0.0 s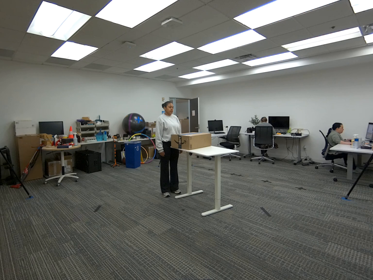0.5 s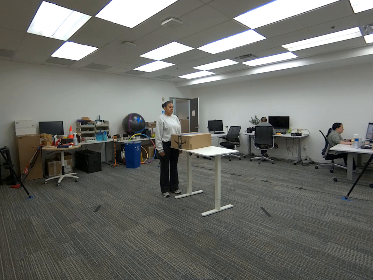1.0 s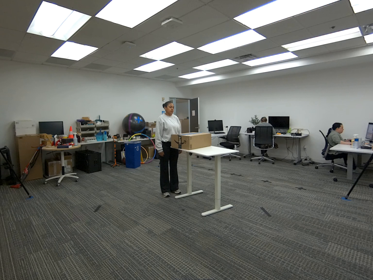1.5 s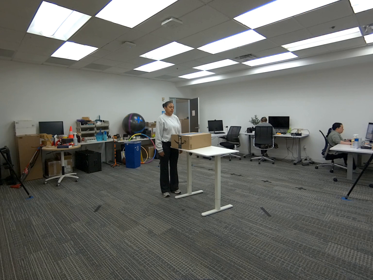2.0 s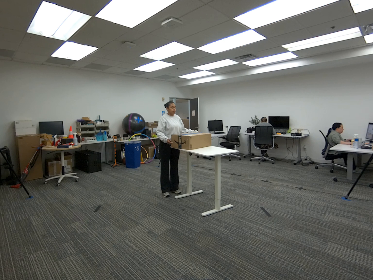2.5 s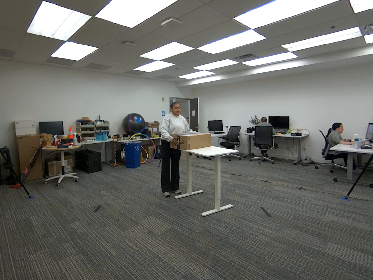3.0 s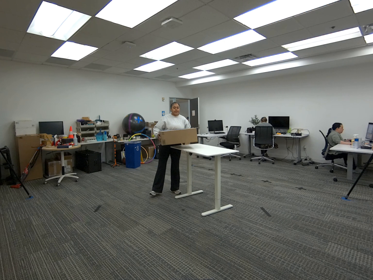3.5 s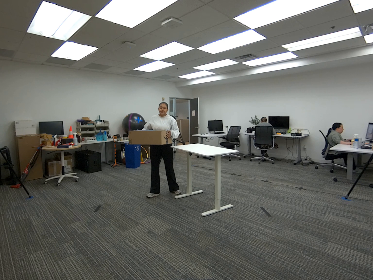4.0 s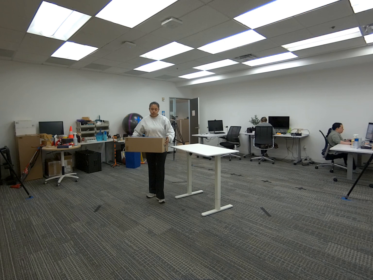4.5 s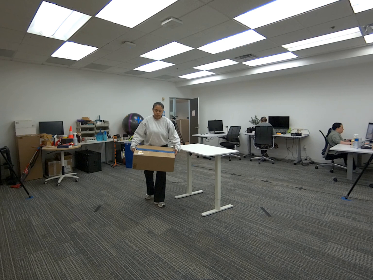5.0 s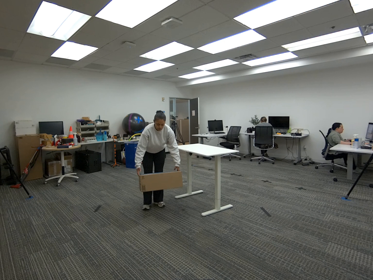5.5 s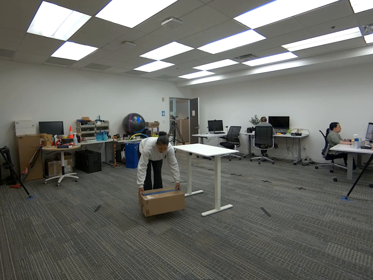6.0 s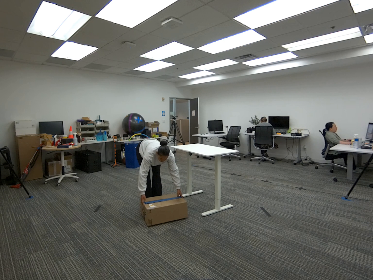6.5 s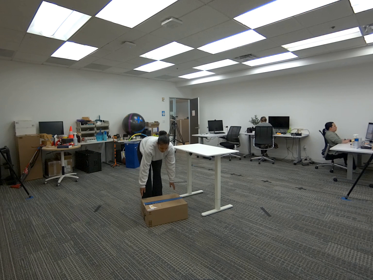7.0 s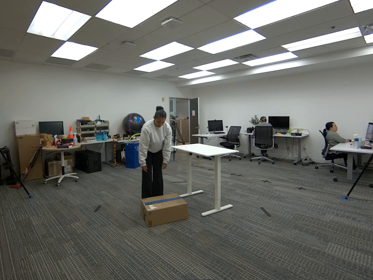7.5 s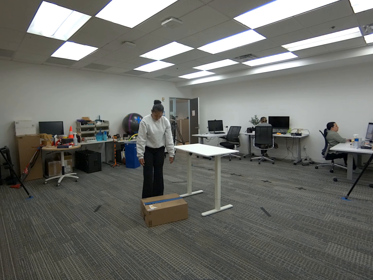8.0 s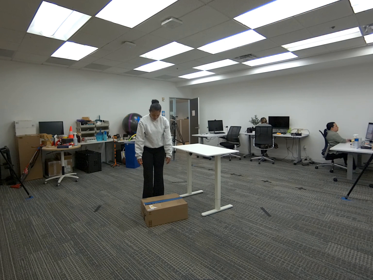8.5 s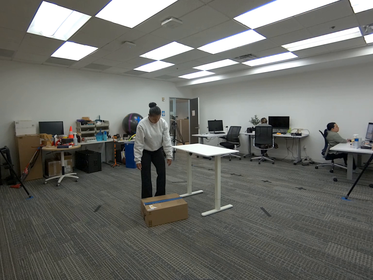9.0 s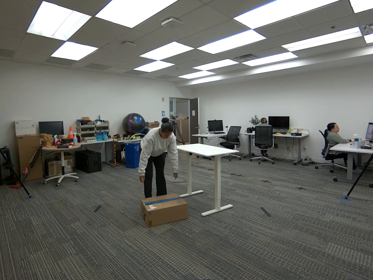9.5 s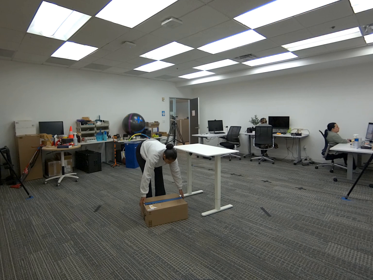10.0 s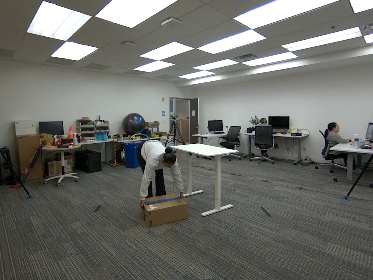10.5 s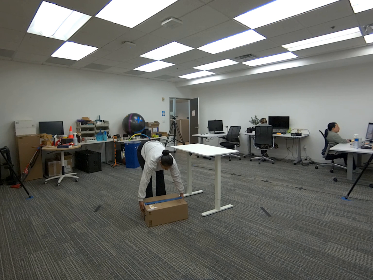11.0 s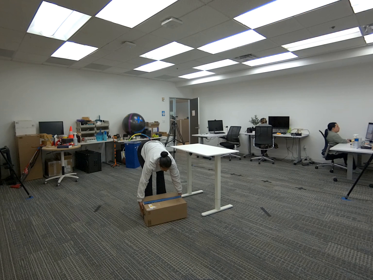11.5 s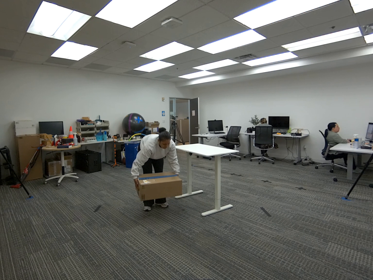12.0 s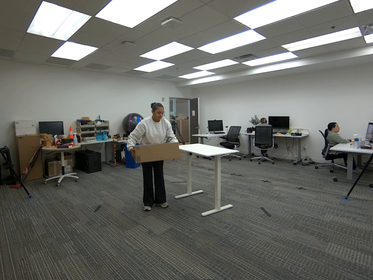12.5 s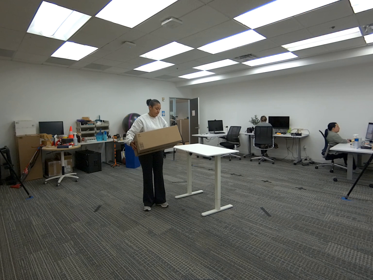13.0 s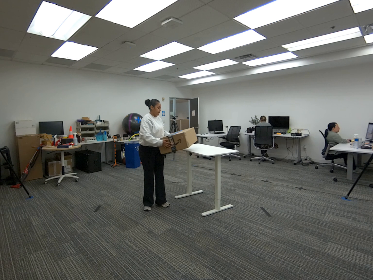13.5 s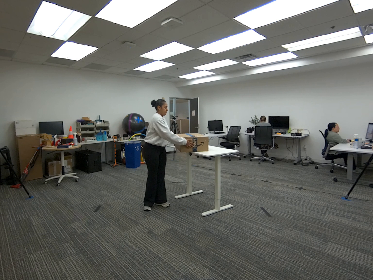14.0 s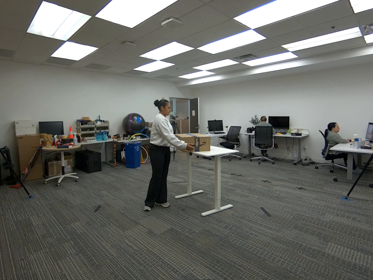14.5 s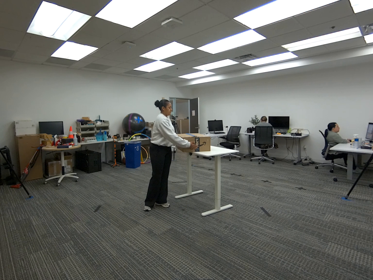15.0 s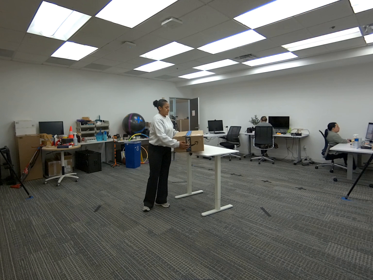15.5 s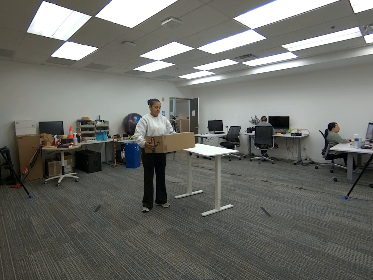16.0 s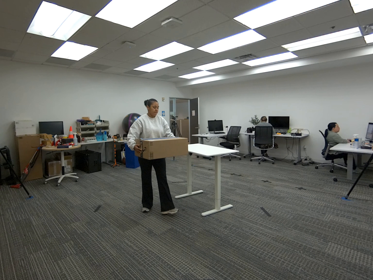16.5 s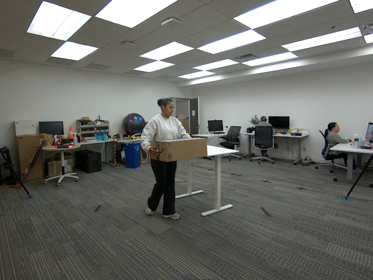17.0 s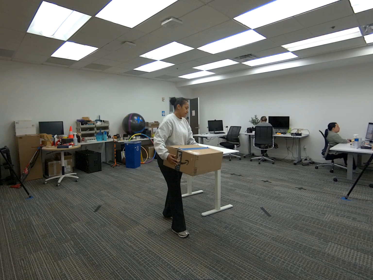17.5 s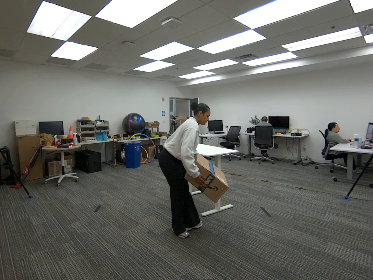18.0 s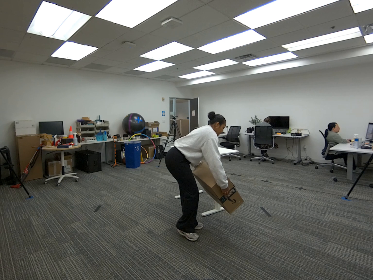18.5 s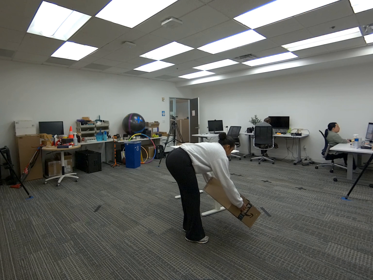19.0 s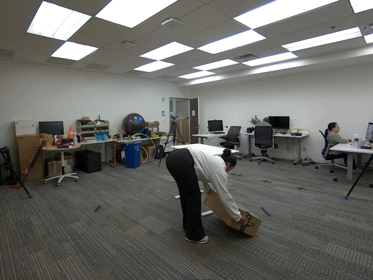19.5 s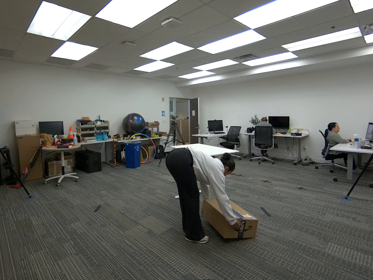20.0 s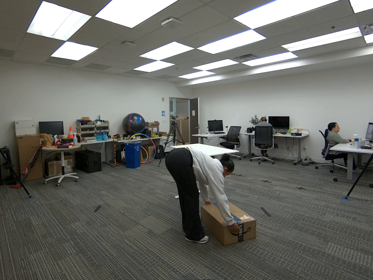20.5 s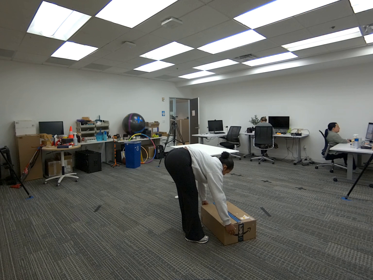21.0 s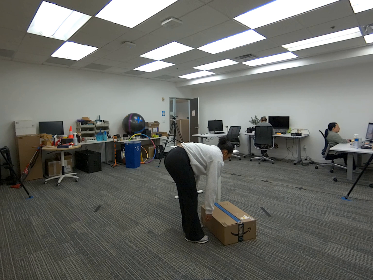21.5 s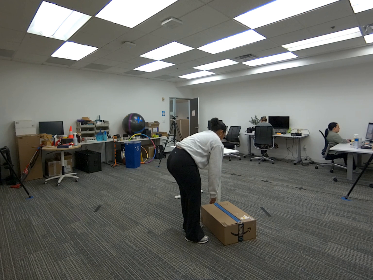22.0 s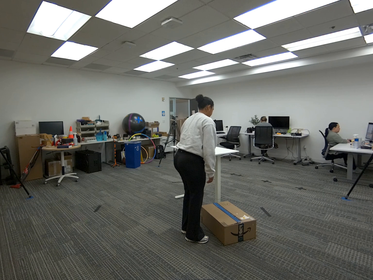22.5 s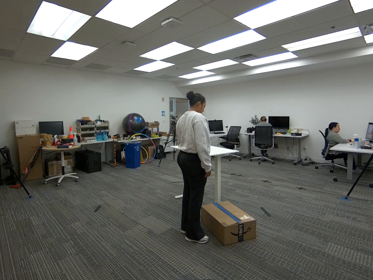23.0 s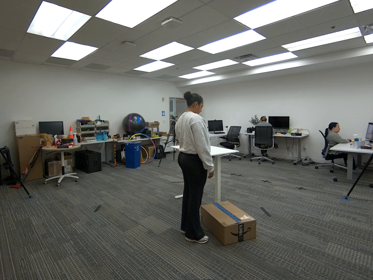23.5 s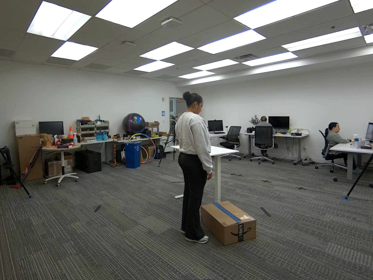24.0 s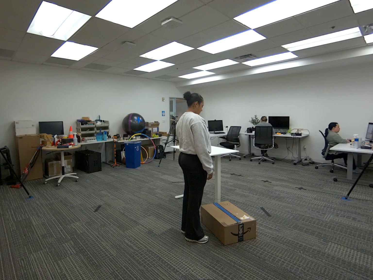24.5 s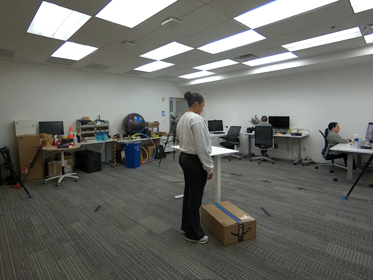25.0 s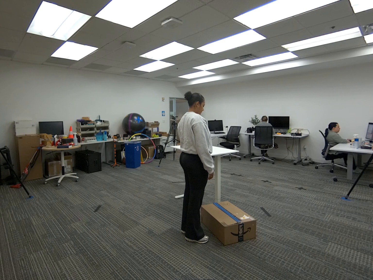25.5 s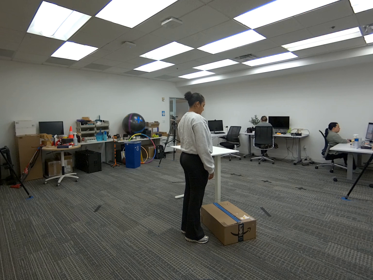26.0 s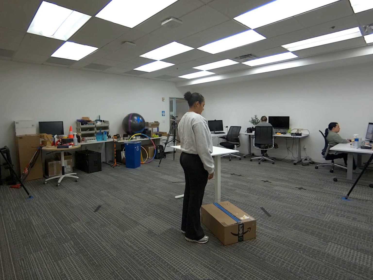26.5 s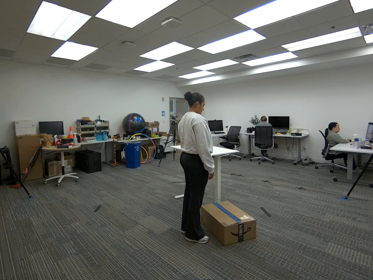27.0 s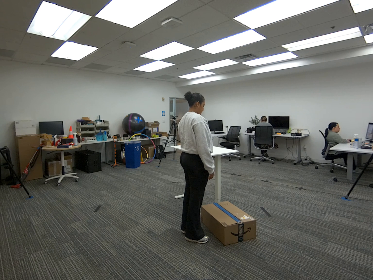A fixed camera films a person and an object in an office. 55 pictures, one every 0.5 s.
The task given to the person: Pick up the big brown cardboard box from the white desk and place it to the ground.
